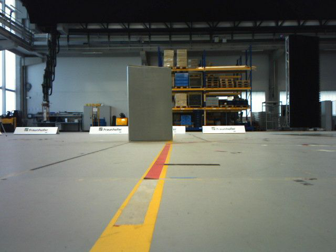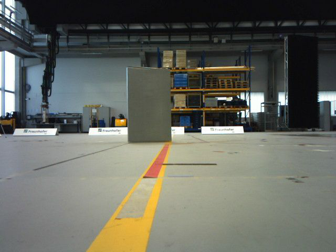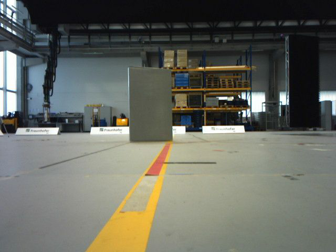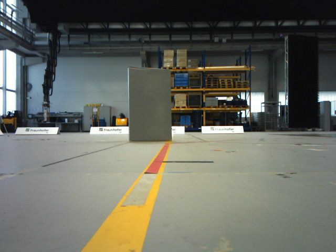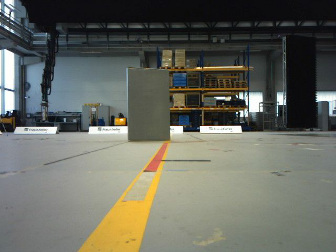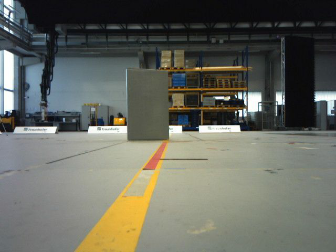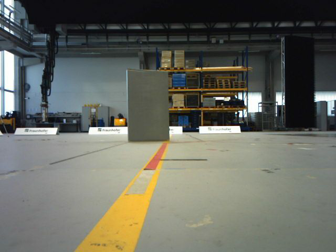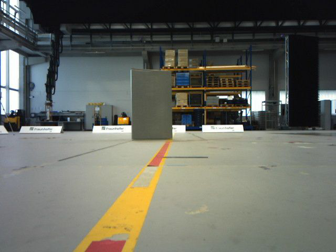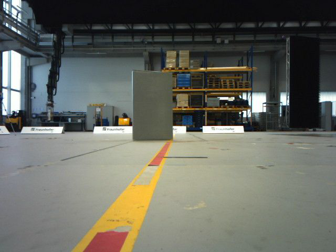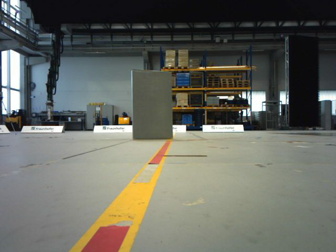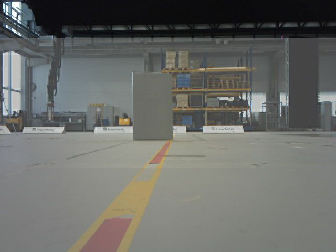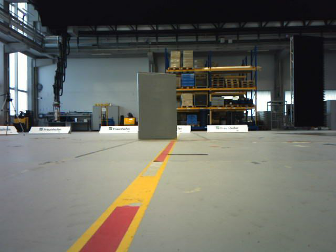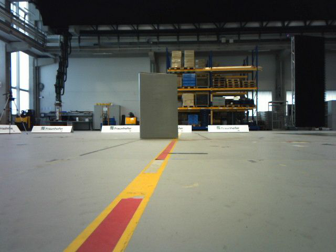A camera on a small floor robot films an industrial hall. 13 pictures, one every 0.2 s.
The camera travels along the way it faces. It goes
backward.
0.0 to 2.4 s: The camera travels backward, about 0.5 m, so what stands in front gets smaller.
The film runs backward here.
